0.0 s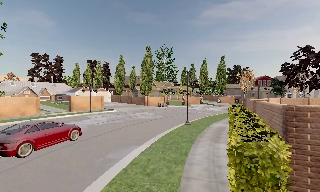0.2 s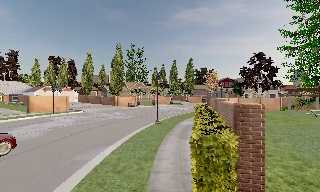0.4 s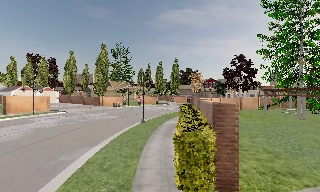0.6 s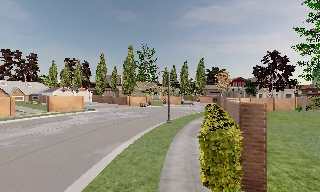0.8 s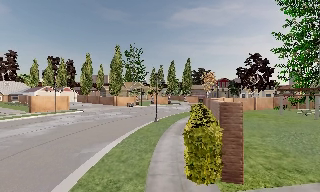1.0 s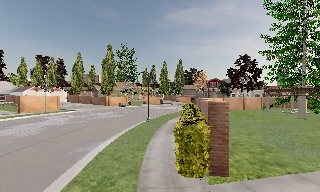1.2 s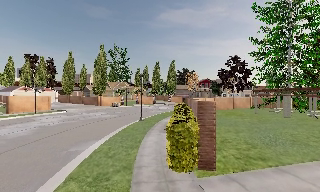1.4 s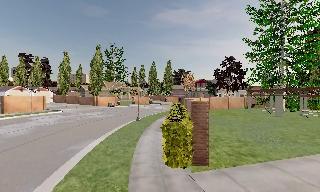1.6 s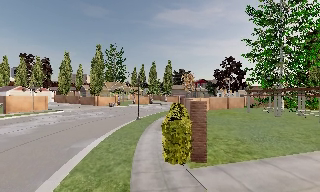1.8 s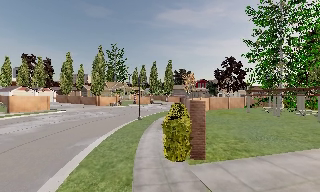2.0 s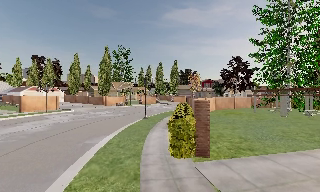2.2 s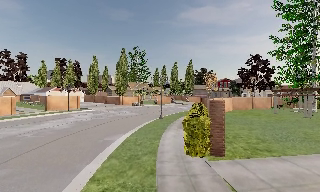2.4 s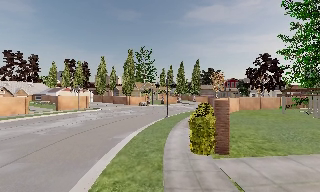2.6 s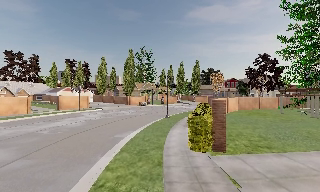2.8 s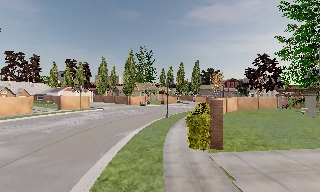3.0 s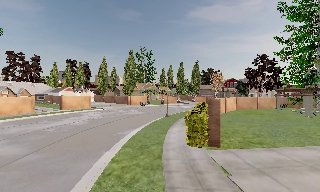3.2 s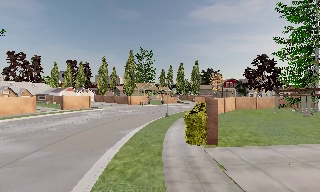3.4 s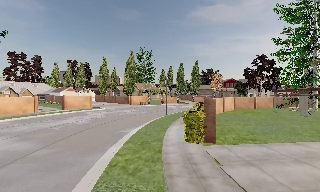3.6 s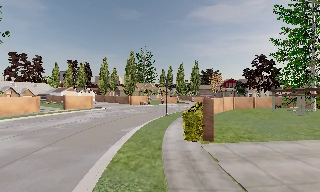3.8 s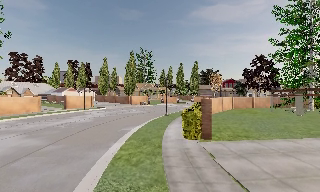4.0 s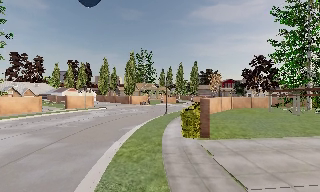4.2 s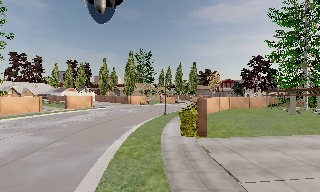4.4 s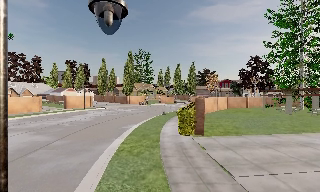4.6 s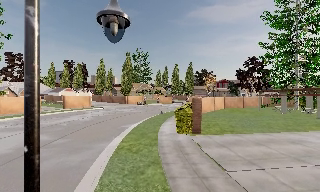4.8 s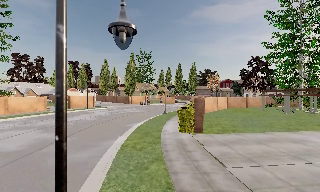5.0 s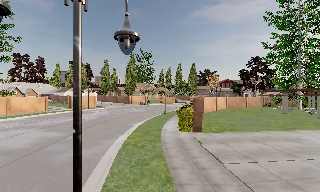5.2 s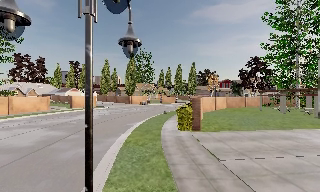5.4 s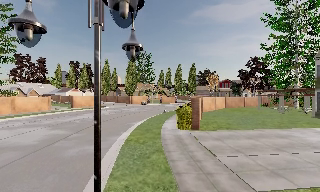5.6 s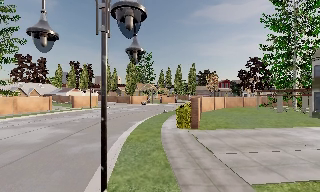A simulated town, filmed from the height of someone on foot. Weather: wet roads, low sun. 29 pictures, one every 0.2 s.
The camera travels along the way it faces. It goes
backward.
0.0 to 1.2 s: The scene slides to the left, as the camera pans about 15 degrees to its right. It travels backward, about 2 m, so what stands in front gets smaller.
1.2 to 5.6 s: The camera travels backward, about 7 m, so what stands in front gets smaller.
The film runs backward here.
